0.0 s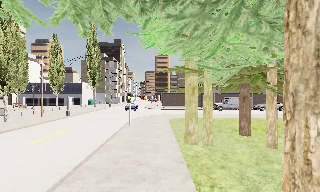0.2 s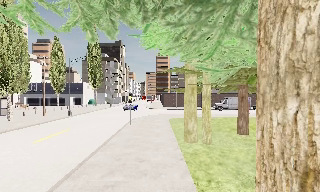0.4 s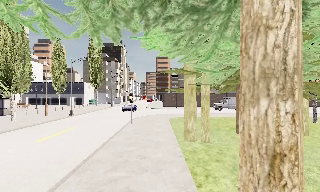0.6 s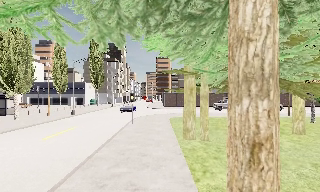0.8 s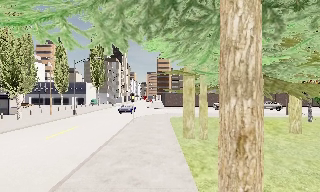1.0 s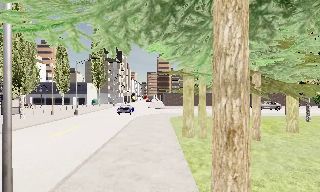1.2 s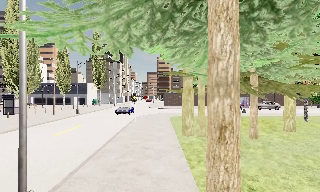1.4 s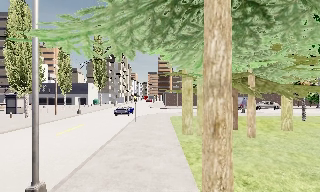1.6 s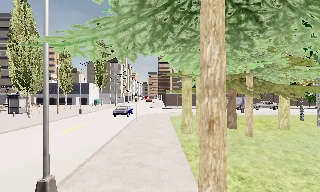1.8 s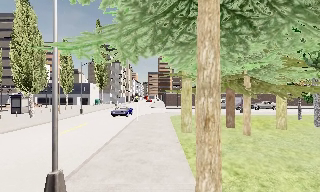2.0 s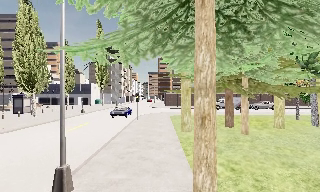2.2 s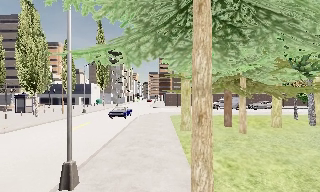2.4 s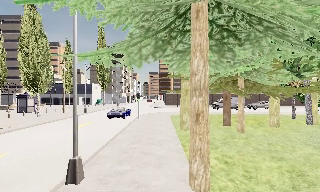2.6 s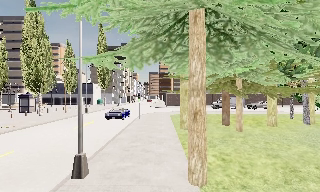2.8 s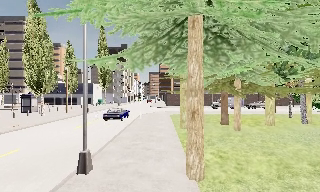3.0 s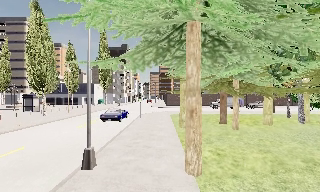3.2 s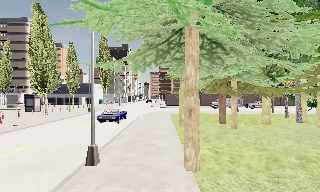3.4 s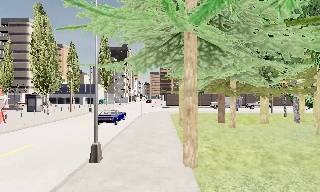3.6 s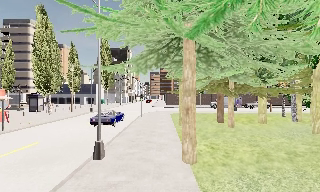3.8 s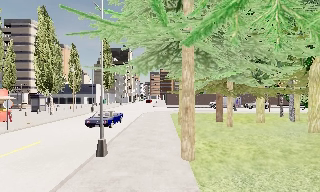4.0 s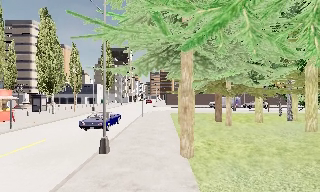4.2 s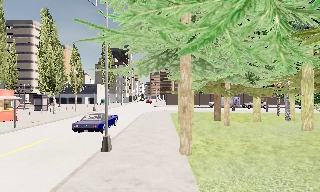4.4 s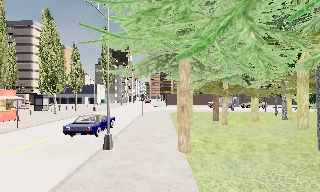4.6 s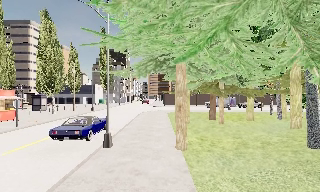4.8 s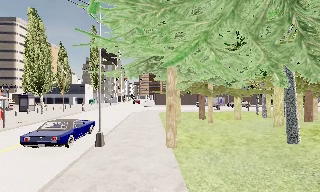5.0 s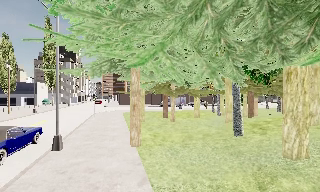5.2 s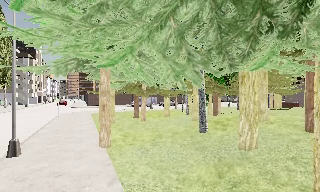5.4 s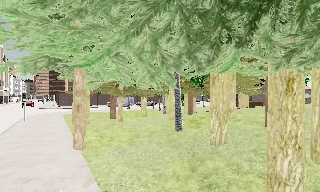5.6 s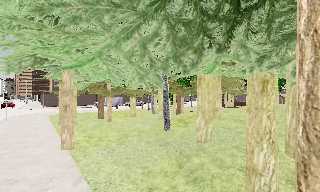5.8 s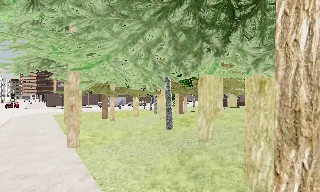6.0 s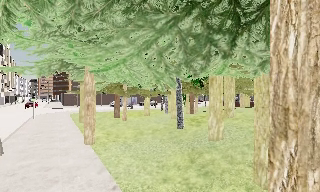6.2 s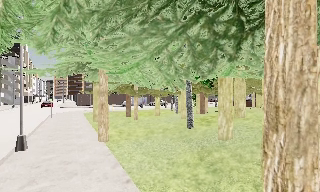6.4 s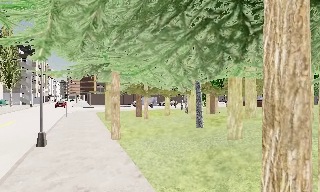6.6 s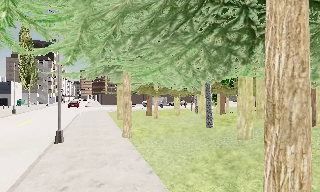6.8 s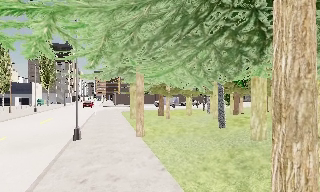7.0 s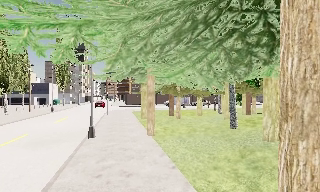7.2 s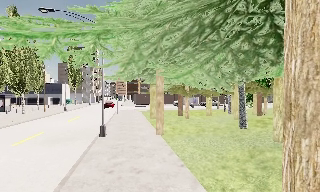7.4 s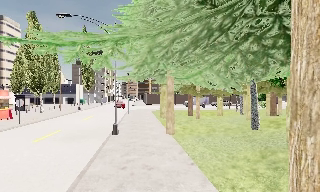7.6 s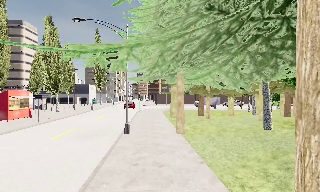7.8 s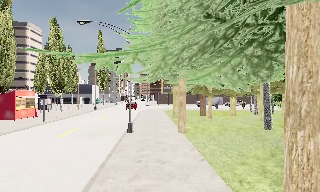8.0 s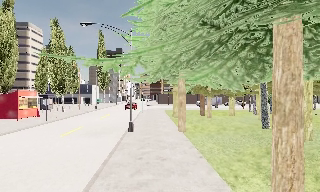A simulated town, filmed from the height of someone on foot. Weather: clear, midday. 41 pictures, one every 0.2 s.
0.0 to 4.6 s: The camera travels backward, about 7 m, so what stands in front gets smaller.
4.6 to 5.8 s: The camera pans to its right, which is clockwise from overhead, by about 35 degrees. It travels backward, about 1.5 m.
5.8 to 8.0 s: The scene slides to the right, as the camera pans about 35 degrees to its left. It travels backward, about 2.5 m.
The film runs backward here.
